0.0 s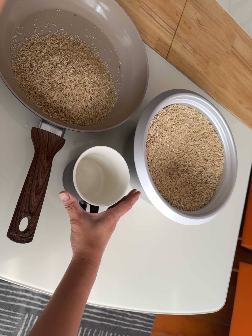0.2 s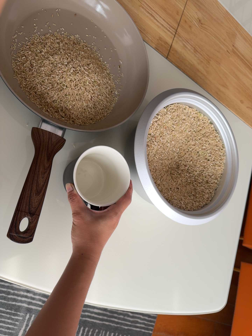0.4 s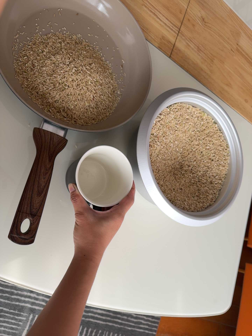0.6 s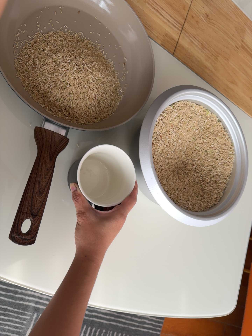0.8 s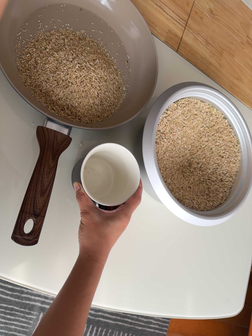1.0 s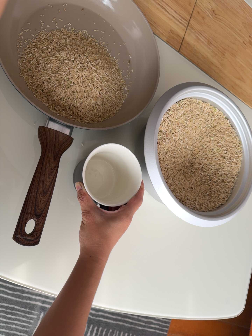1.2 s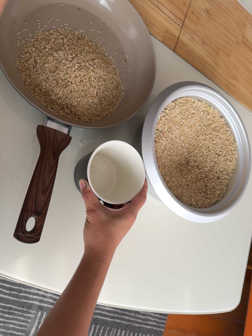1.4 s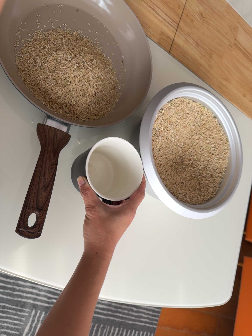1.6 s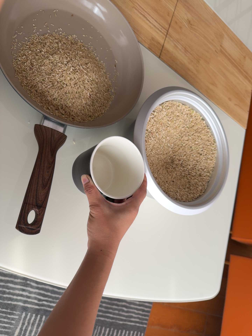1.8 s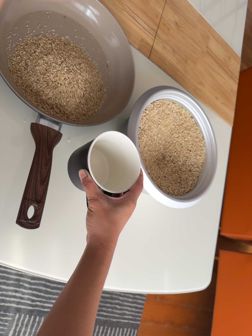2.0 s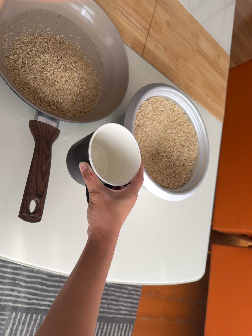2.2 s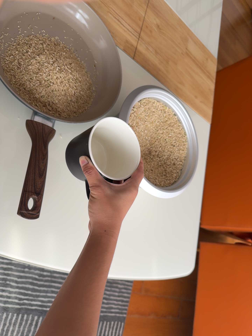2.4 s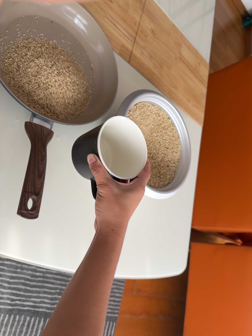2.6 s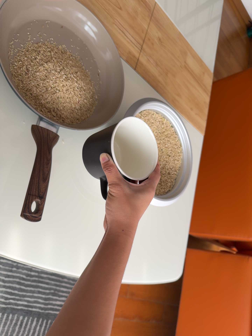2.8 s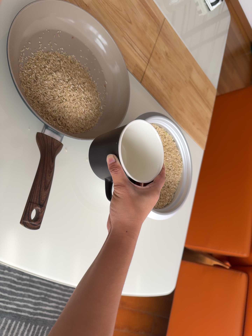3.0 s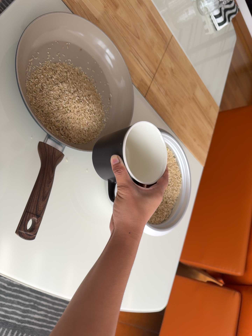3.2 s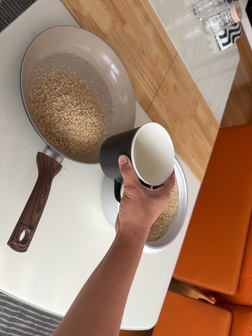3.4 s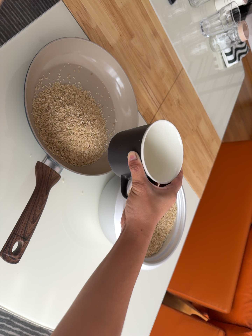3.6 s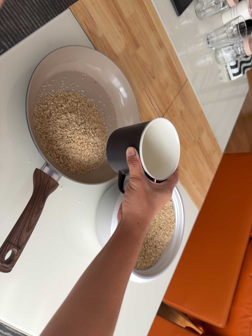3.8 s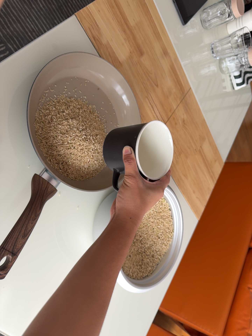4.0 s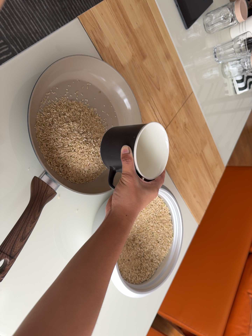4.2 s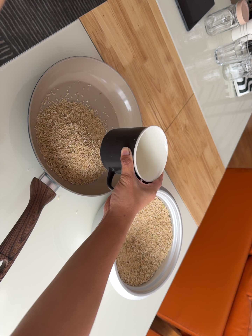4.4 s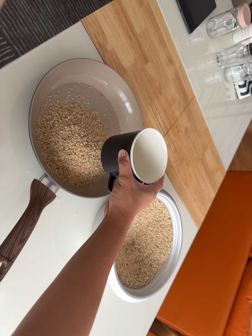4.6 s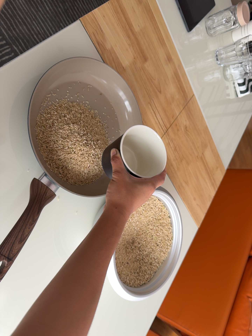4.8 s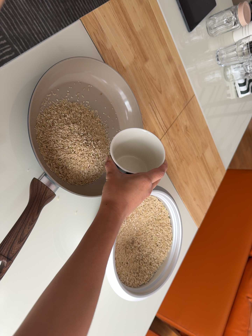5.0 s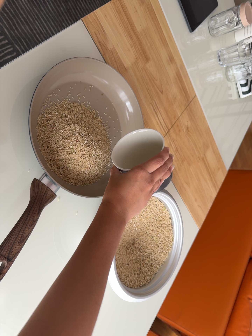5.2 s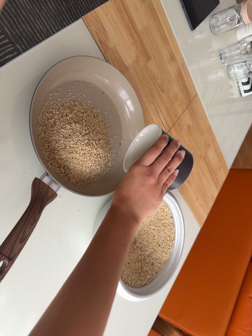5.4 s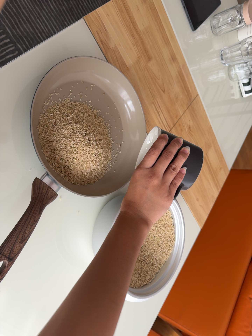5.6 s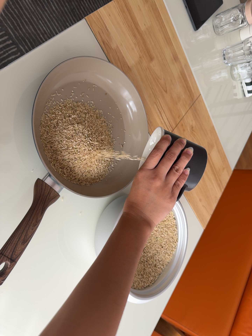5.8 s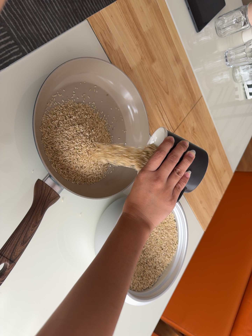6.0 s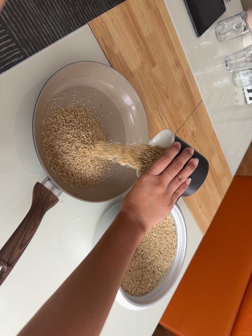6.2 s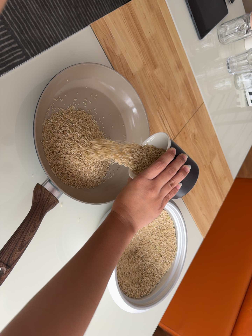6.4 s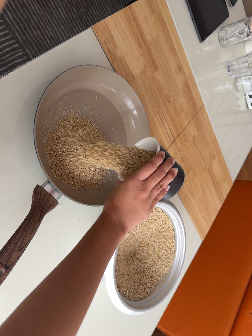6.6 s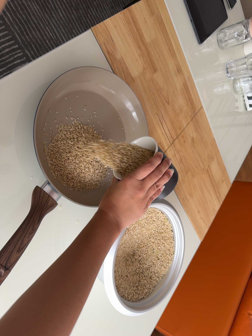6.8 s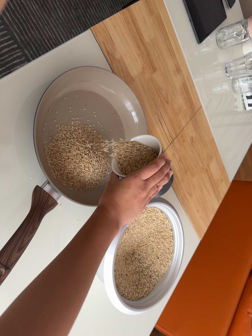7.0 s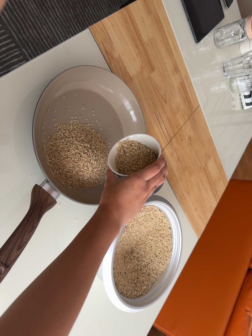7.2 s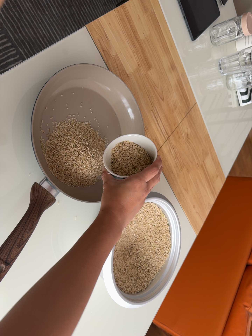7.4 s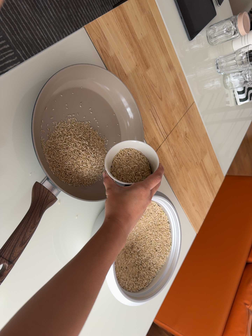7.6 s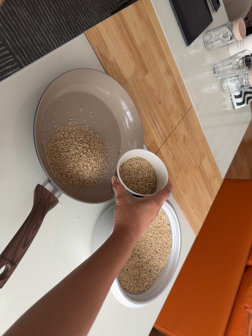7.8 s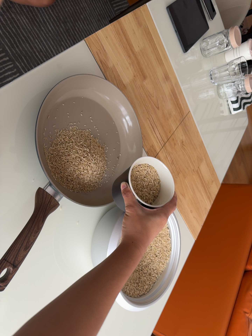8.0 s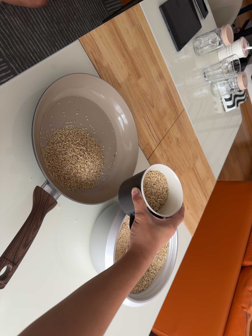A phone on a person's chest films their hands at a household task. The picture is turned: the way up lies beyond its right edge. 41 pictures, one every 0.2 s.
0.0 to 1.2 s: The camera shifts only a little, or ends up much as it began.
1.2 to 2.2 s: The scene slides to the left, as the camera pans about 10 degrees to its right. It travels backward and to its left, about 10 cm, so what stands in front gets smaller.
2.2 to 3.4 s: The camera travels toward the top of its view, about 7 cm, so close, fixed things drift downward. It rolls about its line of sight by about 15 degrees, and the scene rotates clockwise.
3.4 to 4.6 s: The camera shifts only a little, or ends up much as it began.
4.6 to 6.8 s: The camera shifts only a little, or ends up much as it began.
6.8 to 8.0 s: The camera shifts only a little, or ends up much as it began.
The film runs backward here.
